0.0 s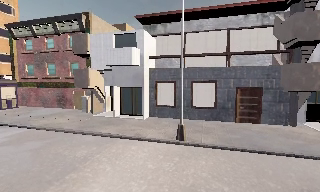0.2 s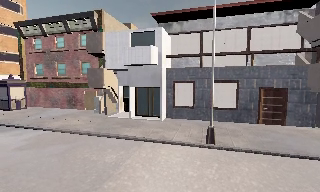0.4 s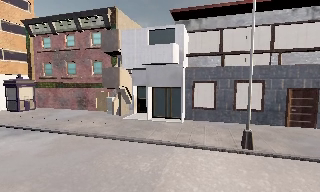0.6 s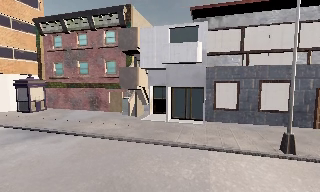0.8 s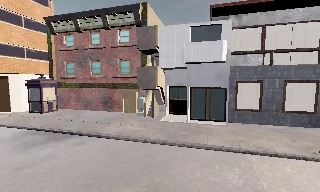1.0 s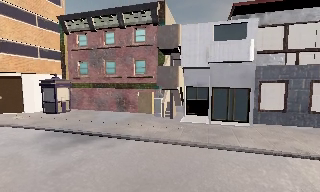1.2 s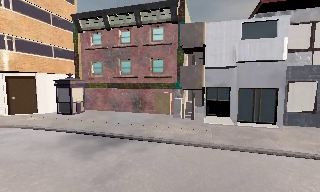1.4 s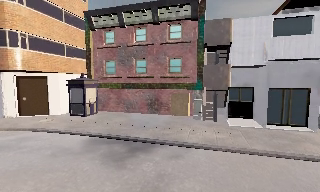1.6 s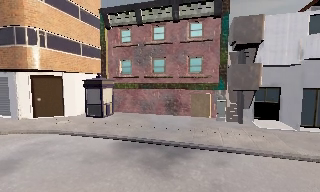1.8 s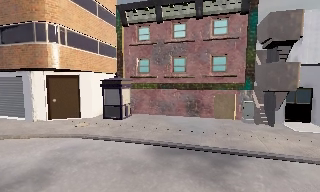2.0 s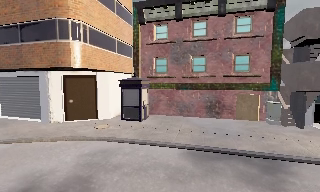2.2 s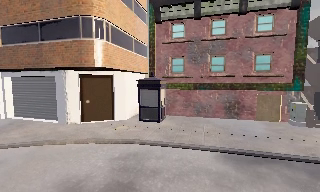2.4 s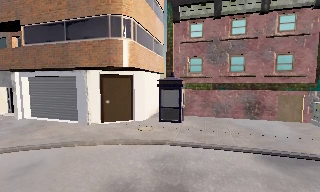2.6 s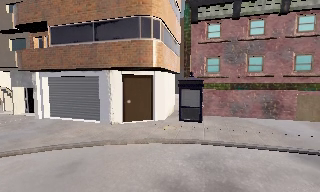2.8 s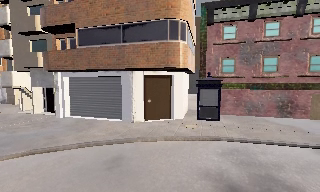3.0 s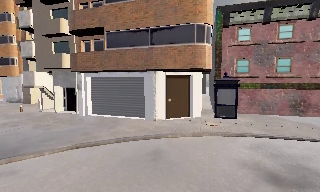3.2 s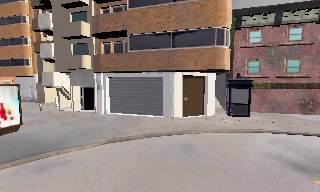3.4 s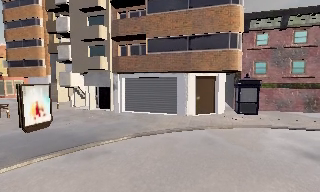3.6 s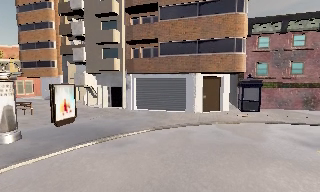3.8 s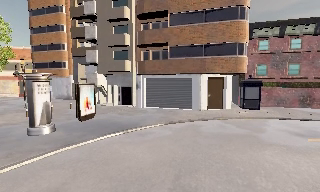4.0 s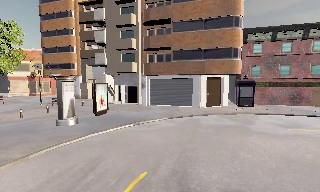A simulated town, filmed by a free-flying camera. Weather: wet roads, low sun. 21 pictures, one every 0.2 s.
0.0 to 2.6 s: The camera travels to its left, about 18 m, so close, fixed things drift to the right.
2.6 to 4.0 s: The camera travels to its left and backward, about 9 m, so close, fixed things drift to the right.
The film runs backward here.
